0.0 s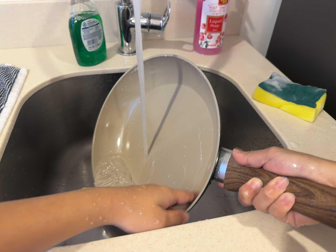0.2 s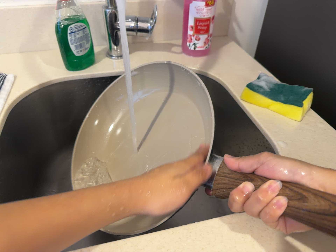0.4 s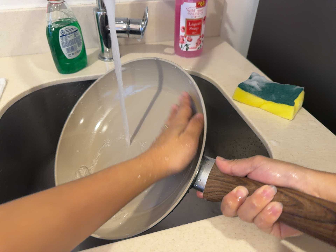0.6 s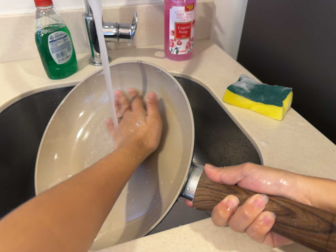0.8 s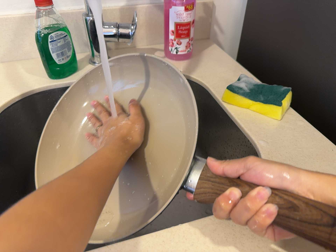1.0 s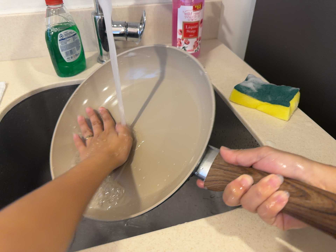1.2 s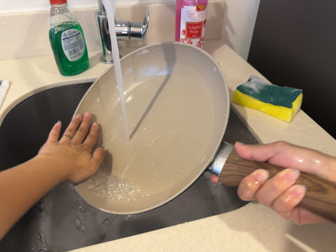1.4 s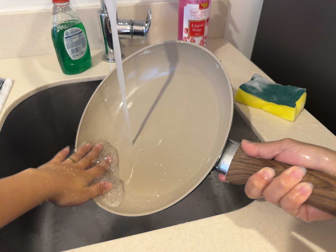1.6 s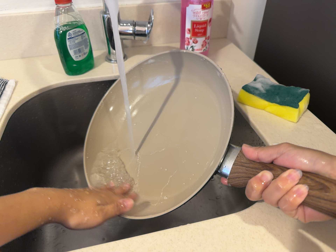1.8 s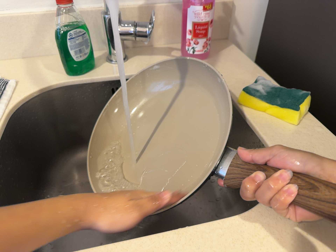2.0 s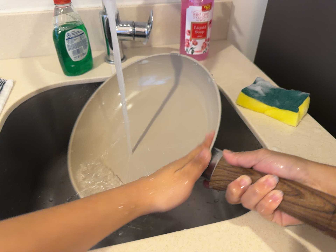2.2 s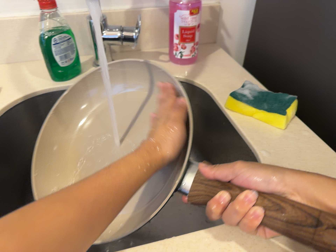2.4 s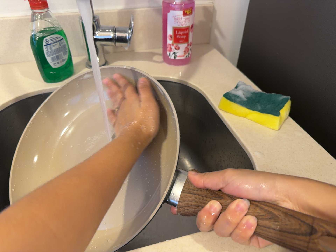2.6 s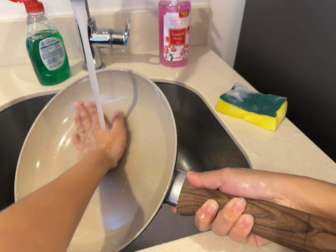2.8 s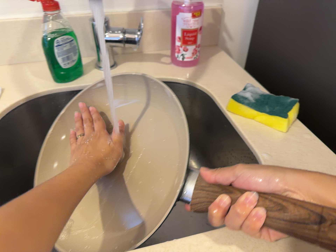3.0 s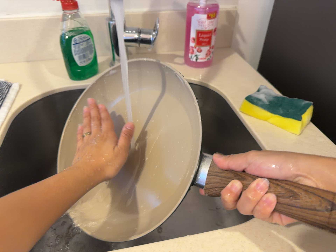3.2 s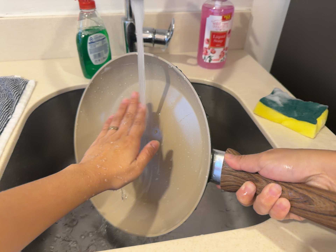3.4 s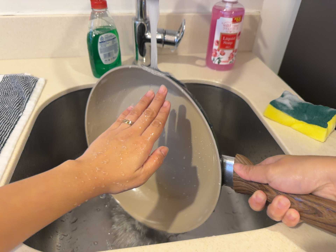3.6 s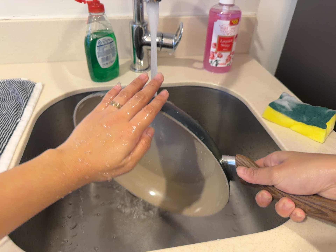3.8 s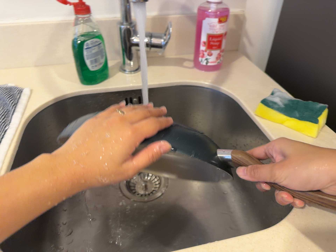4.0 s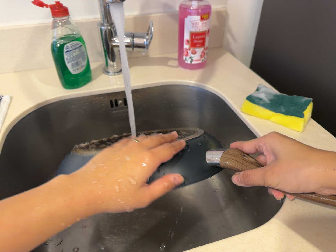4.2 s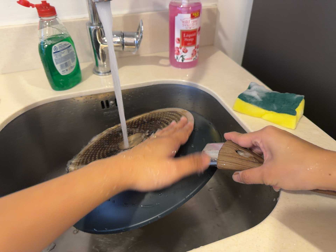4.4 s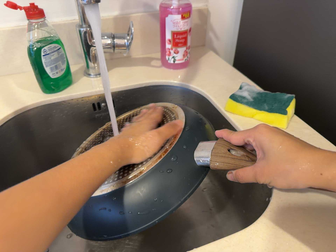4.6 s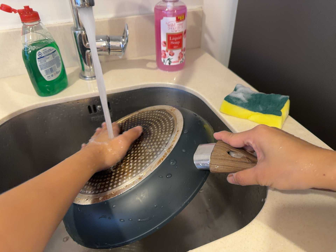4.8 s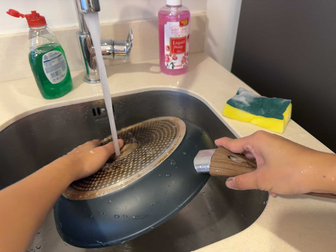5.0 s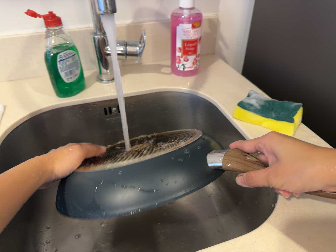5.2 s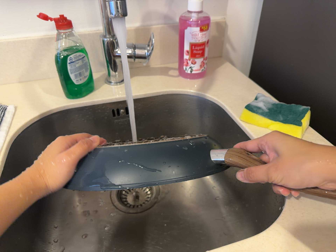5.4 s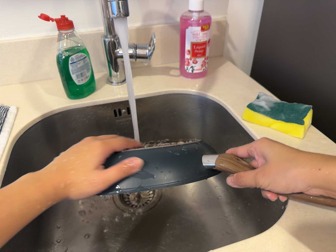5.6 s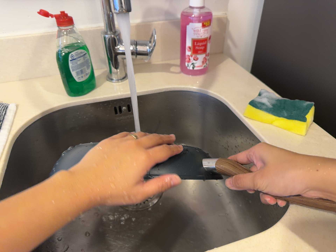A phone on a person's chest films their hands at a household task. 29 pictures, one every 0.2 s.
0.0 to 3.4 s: The camera shifts only a little, or ends up much as it began.
3.4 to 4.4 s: The camera rolls about its line of sight by about 10 degrees, and the scene rotates counterclockwise.
4.4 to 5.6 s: The camera shifts only a little, or ends up much as it began.
The film runs backward here.
